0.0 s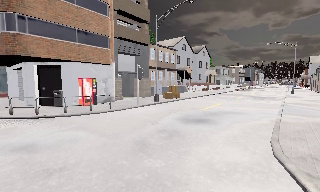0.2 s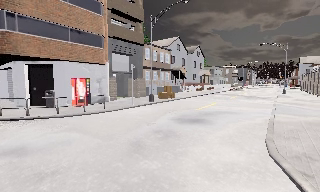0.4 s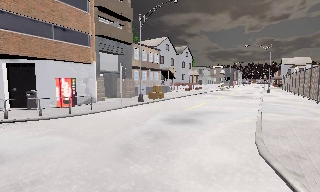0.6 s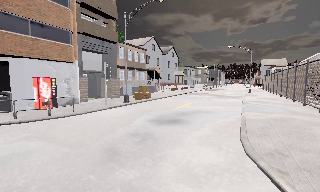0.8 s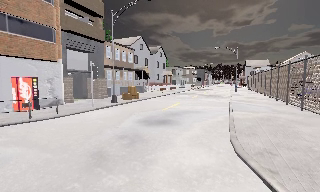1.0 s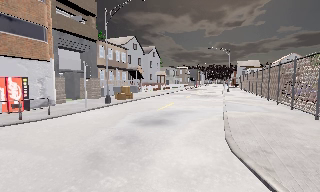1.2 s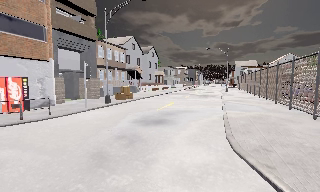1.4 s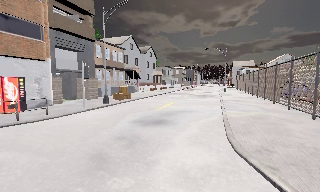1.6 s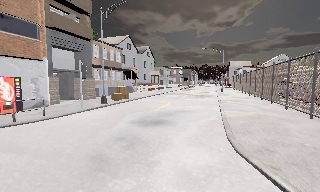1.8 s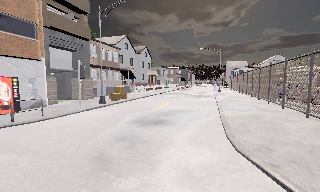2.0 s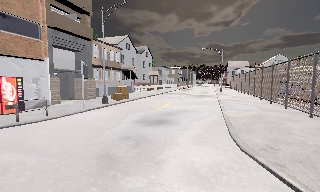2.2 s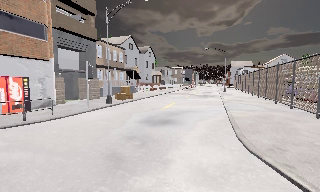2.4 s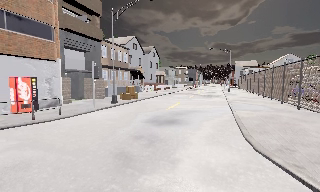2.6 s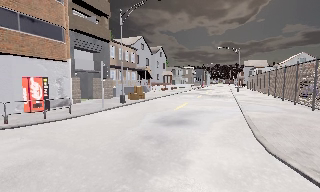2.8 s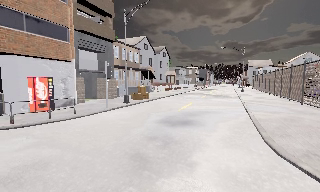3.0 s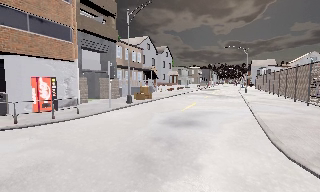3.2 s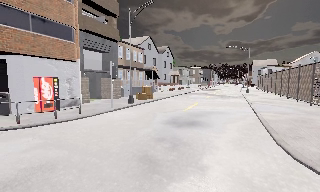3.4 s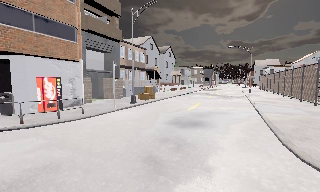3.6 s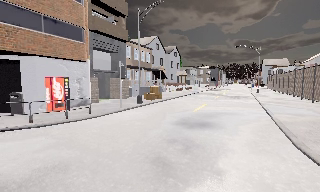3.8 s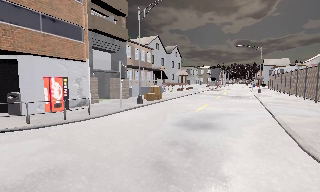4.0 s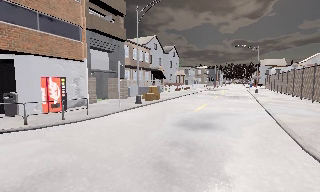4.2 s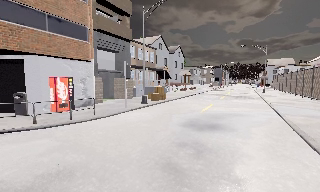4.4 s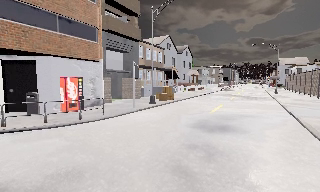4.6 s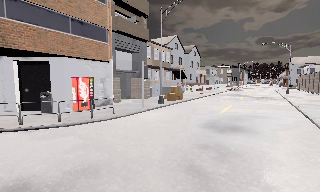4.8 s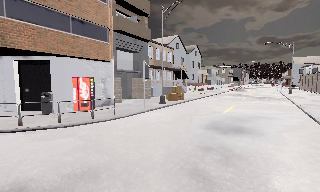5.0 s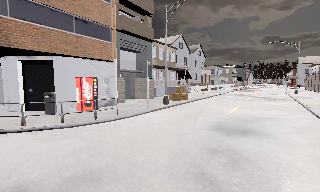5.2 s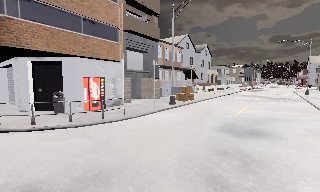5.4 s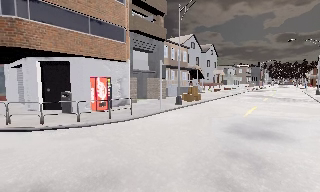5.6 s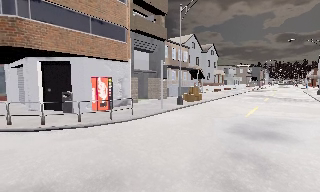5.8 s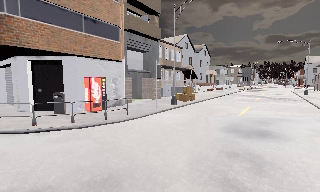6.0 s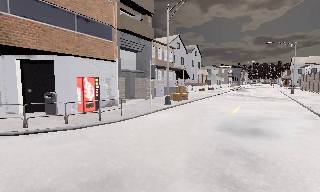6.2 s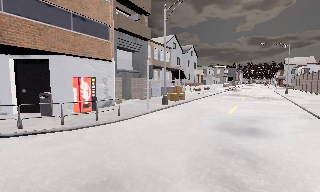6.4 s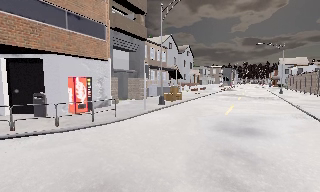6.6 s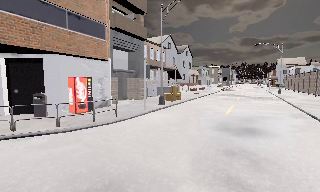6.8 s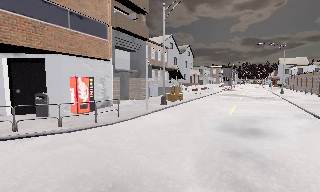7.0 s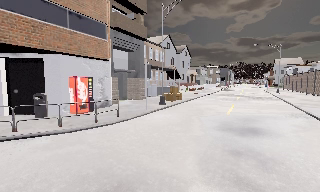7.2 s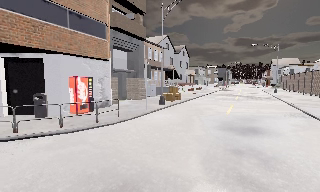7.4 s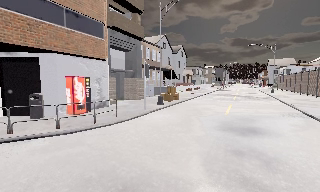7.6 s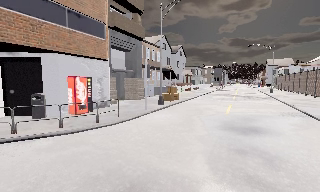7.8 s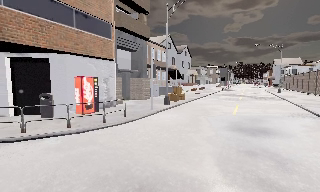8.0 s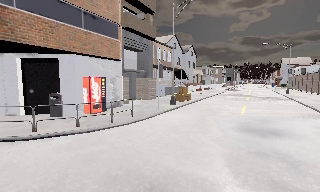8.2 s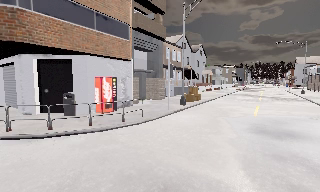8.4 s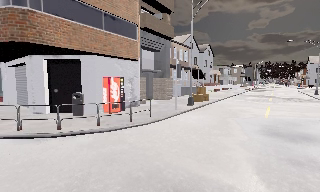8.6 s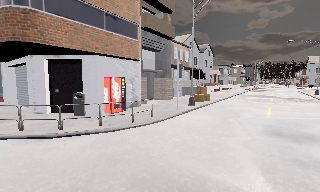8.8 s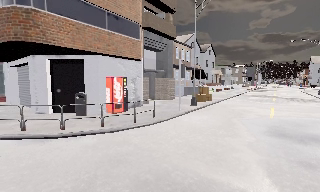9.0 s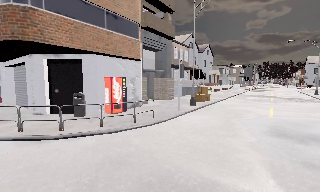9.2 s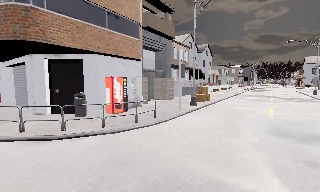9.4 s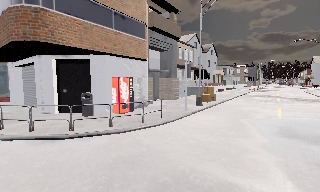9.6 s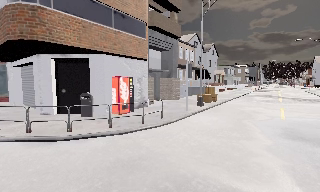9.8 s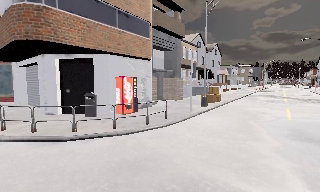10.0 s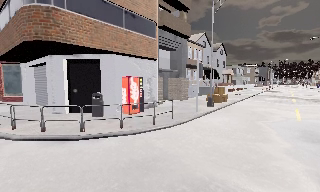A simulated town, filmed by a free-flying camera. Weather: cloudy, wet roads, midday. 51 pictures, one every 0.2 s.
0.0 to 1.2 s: The camera pans to its right, which is clockwise from overhead, by about 20 degrees.
1.2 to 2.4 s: The camera travels to its left, about 0.5 m, so close, fixed things drift to the right.
2.4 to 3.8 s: The camera travels forward, about 0.5 m, so what stands in front looms larger.
3.8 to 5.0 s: The camera shifts only a little, or ends up much as it began.
5.0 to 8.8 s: The camera travels to its left, about 2 m, so close, fixed things drift to the right.
8.8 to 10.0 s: The camera shifts only a little, or ends up much as it began.
The film runs forward here.
